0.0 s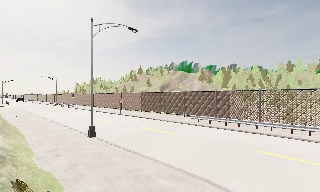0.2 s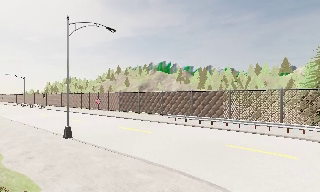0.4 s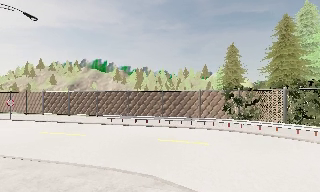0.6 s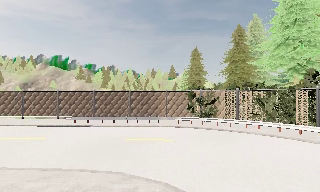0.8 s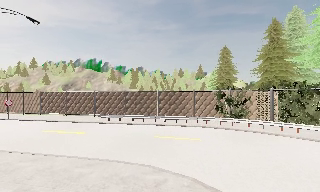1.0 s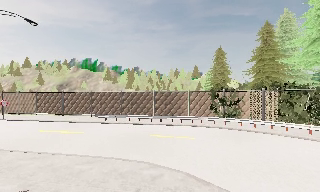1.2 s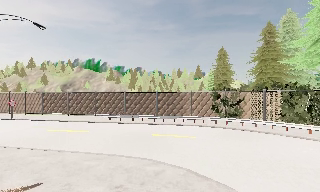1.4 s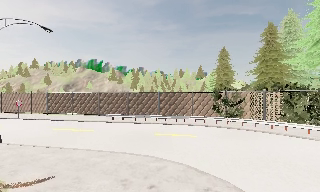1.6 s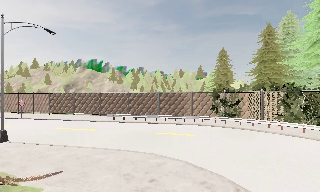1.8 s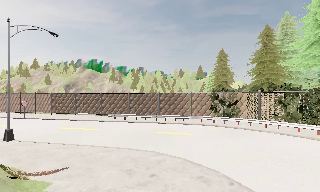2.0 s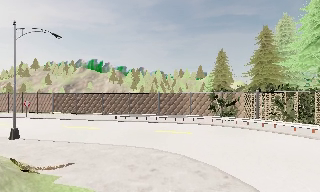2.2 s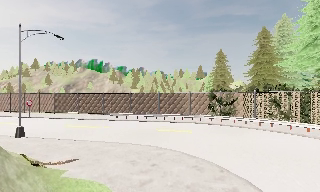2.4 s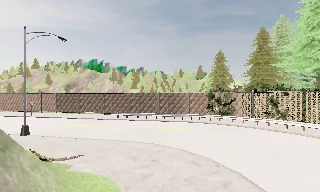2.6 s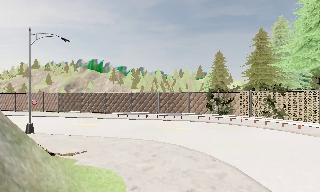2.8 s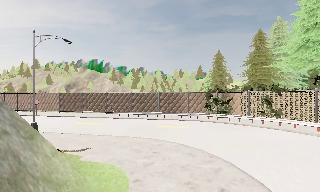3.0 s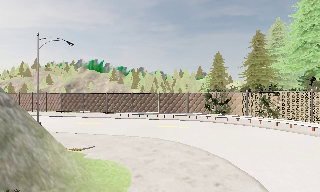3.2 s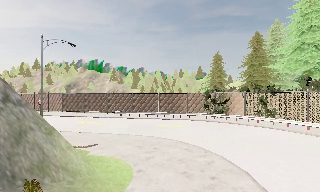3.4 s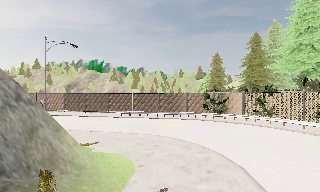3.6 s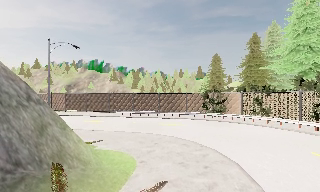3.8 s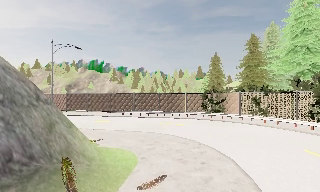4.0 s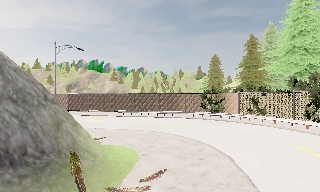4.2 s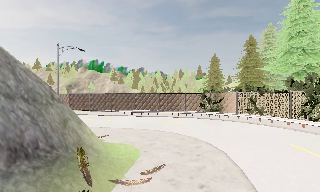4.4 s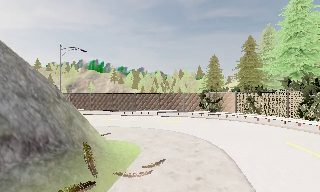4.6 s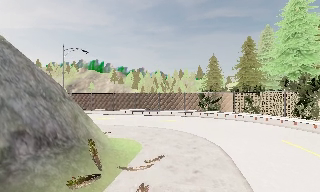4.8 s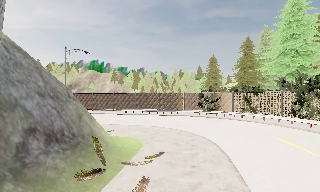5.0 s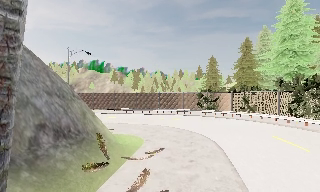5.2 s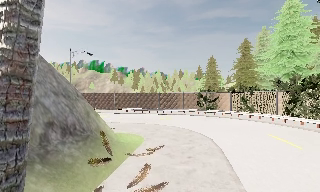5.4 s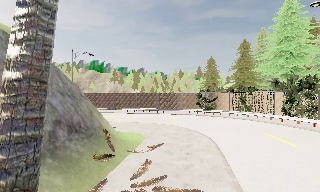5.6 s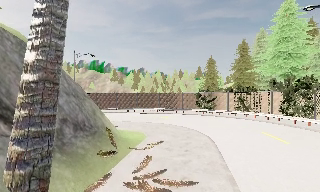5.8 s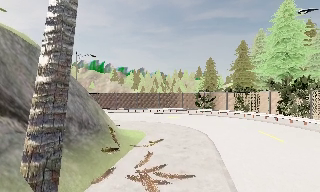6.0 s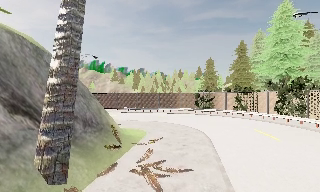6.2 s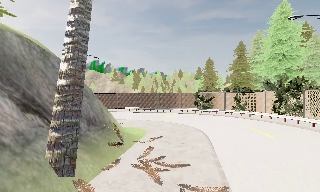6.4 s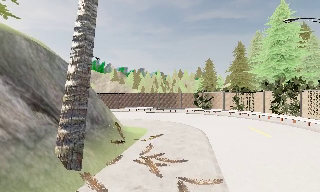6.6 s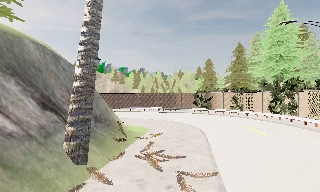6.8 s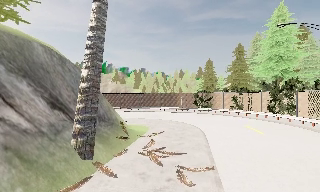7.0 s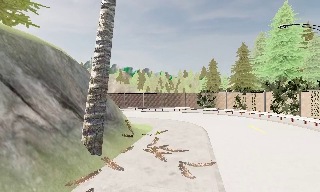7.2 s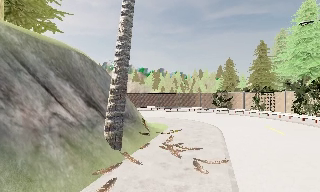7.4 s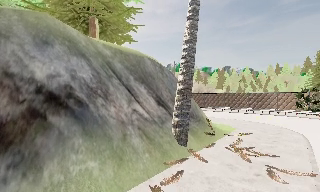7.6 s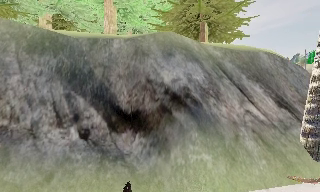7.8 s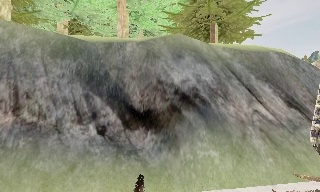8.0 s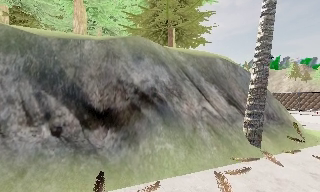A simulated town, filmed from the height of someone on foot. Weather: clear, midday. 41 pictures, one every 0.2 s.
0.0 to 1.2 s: The camera pans to its right, which is clockwise from overhead, by about 30 degrees. It travels backward, about 2.5 m.
1.2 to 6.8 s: The camera travels backward, about 11 m, so what stands in front gets smaller.
6.8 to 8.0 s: The camera swings to its left by about 55 degrees, and the scene slides to the right. It travels backward, about 2.5 m.
The film runs backward here.
